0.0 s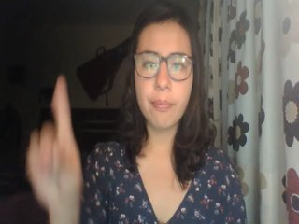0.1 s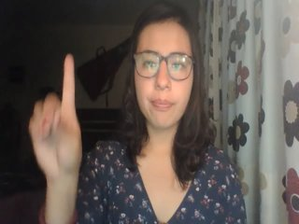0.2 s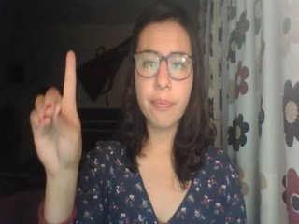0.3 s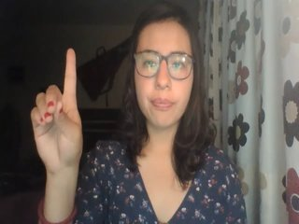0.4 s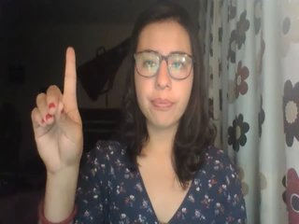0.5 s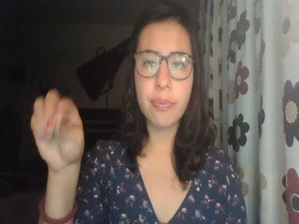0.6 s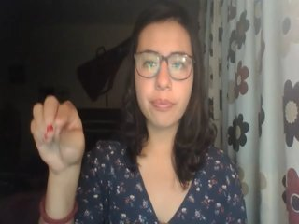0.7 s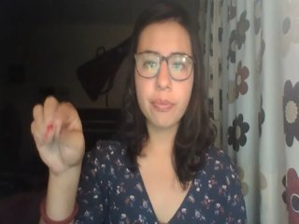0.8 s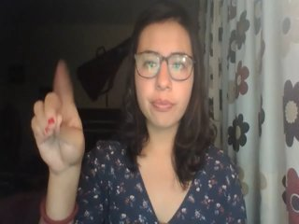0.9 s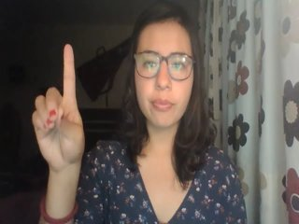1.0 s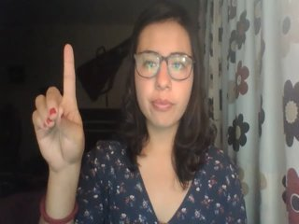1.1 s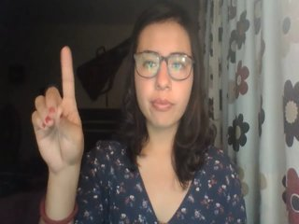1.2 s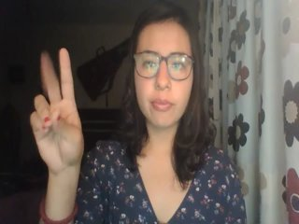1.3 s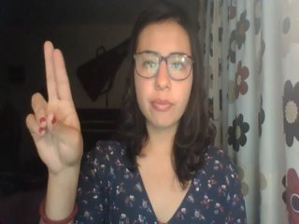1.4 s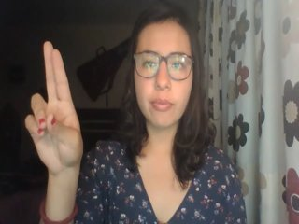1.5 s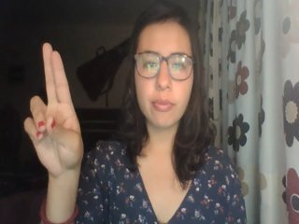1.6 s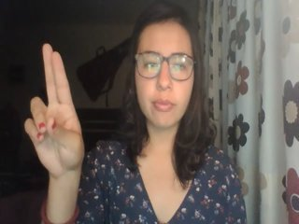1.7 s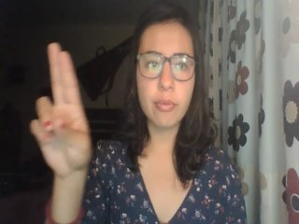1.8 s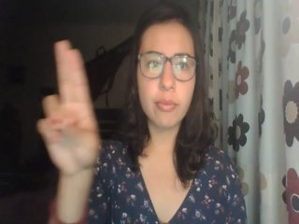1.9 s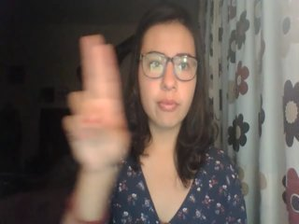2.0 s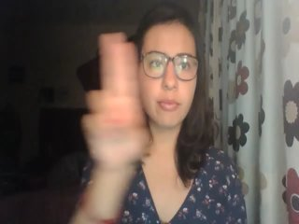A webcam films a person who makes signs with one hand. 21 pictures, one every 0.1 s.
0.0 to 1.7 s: Click with one finger.
